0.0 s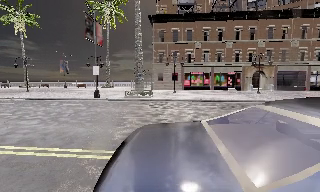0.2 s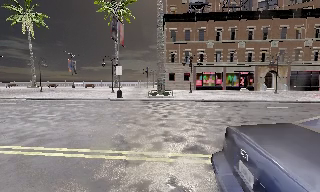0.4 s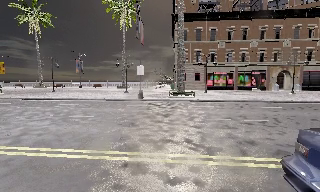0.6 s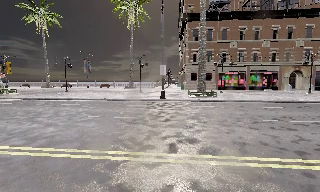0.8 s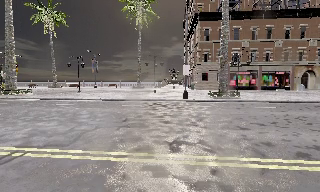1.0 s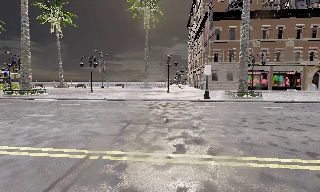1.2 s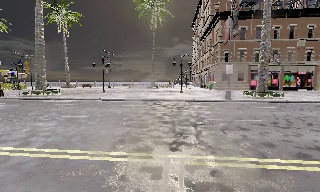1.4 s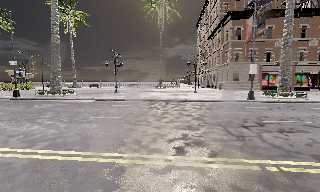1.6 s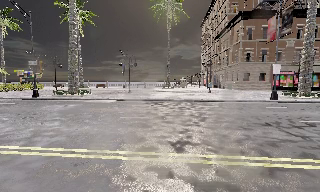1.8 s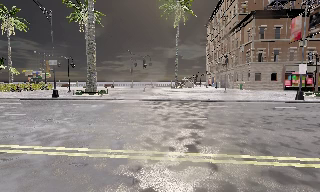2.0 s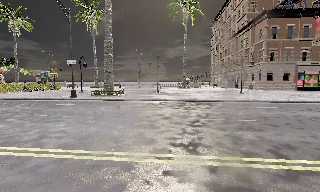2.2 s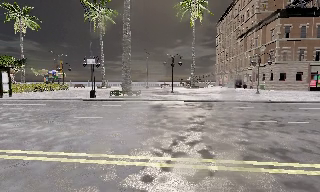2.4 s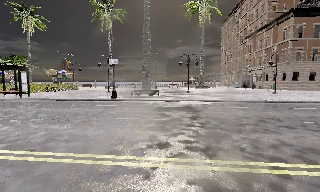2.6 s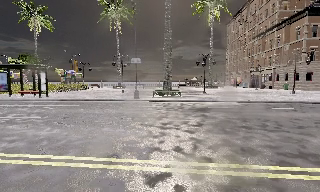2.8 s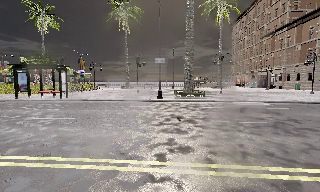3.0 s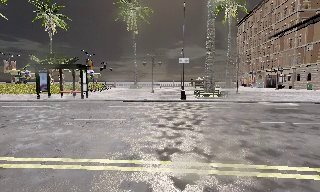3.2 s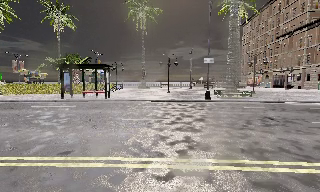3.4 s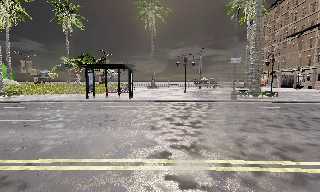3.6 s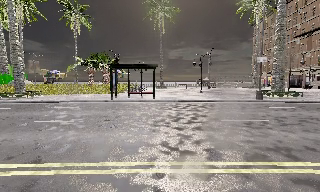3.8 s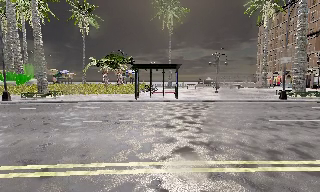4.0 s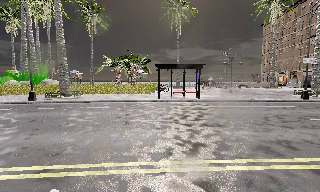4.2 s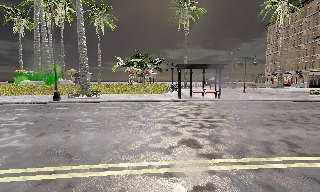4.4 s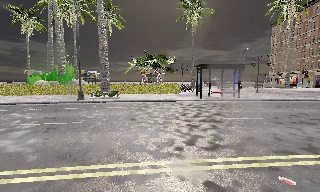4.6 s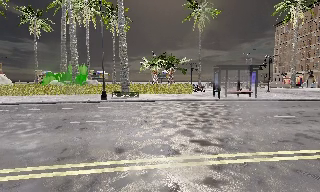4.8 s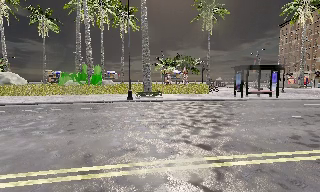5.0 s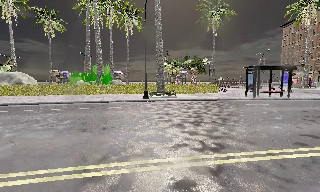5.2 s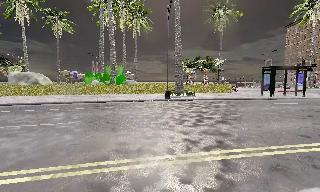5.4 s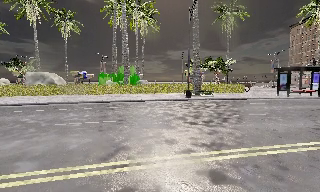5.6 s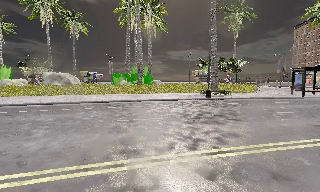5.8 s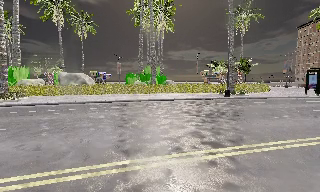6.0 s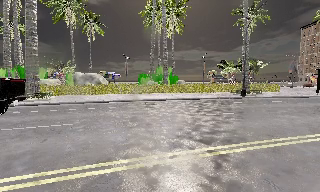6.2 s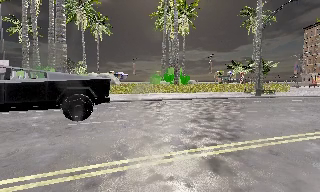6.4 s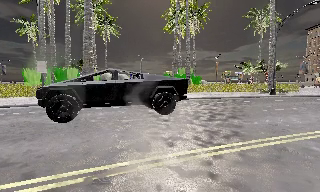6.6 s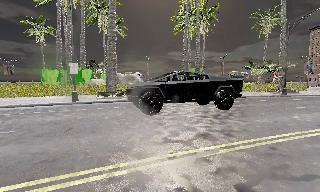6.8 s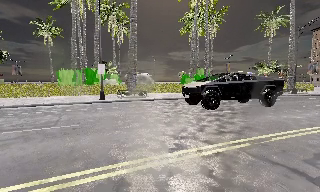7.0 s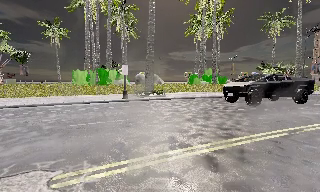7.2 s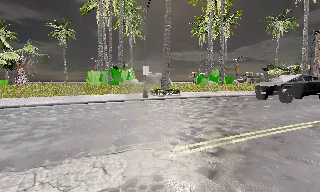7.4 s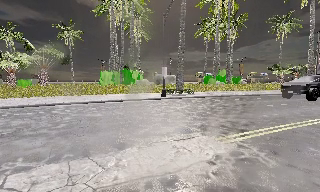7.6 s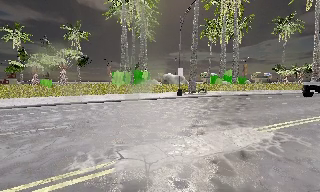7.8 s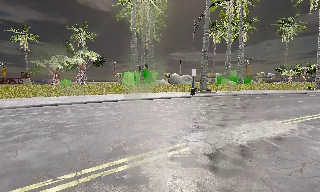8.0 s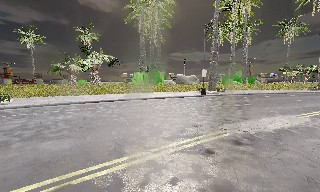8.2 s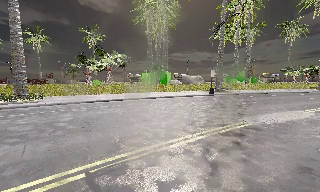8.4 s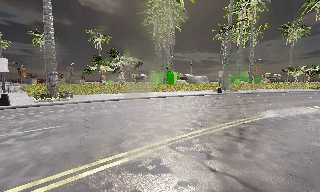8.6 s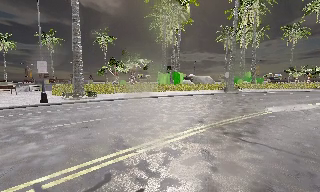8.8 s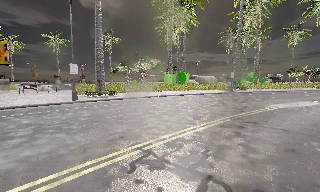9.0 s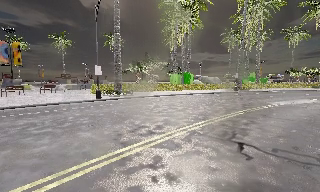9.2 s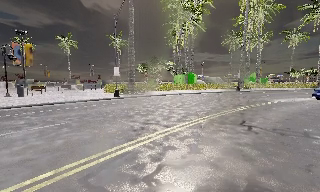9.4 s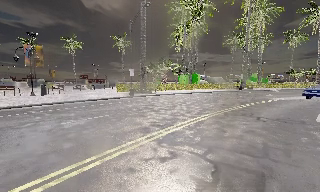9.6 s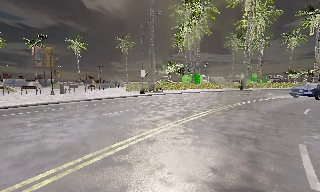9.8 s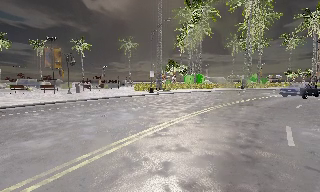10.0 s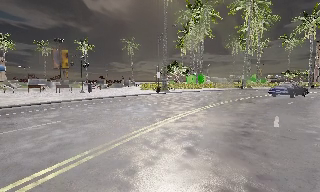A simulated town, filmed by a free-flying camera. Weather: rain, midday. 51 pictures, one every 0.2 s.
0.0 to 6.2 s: The camera travels to its left, about 55 m, so close, fixed things drift to the right.
6.2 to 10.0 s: The camera travels to its left and backward, about 35 m, so close, fixed things drift to the right.
The film runs backward here.
